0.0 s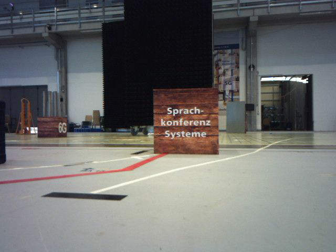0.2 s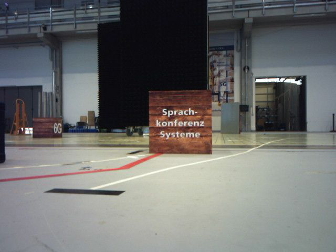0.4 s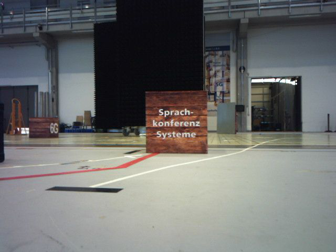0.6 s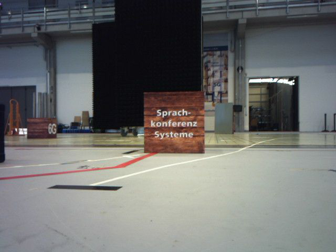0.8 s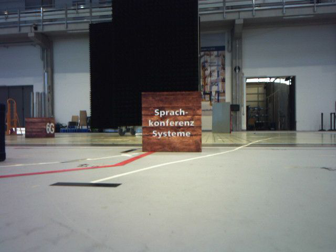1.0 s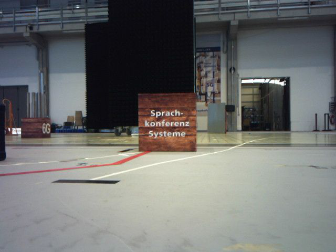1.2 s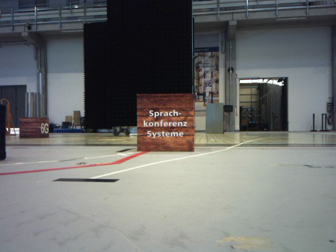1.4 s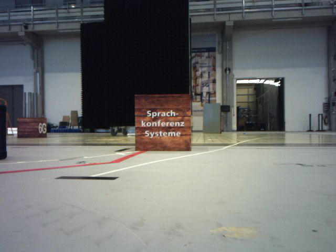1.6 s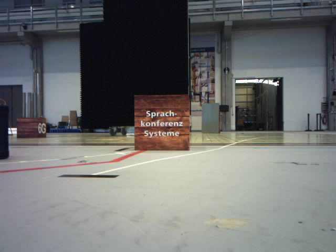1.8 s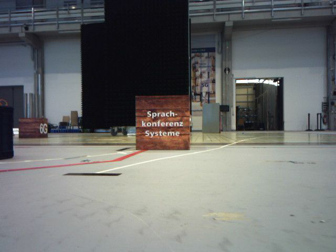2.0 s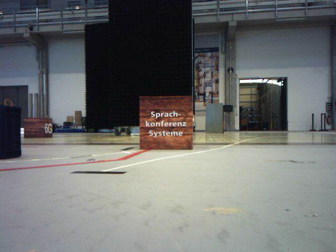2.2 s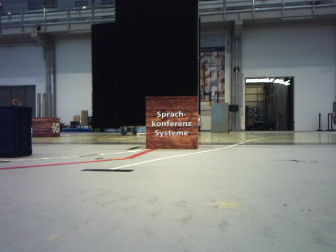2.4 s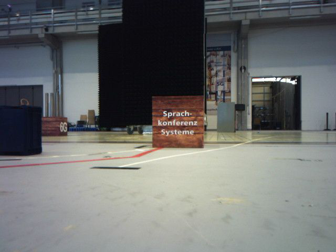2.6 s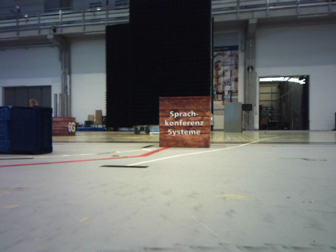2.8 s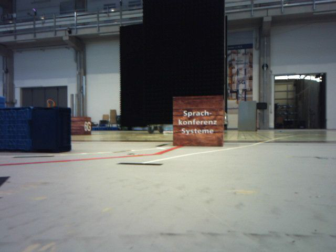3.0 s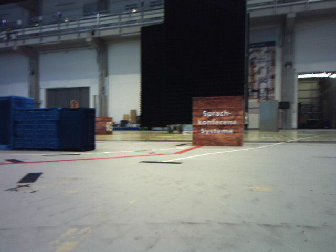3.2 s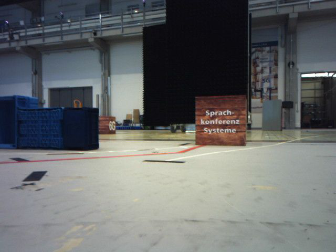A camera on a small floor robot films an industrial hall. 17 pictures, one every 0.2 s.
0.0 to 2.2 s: The camera travels backward, about 0.4 m, so what stands in front gets smaller.
2.2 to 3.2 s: The camera swings to its left by about 10 degrees, and the scene slides to the right. It travels backward, about 0.2 m, so what stands in front gets smaller.
The film runs backward here.
